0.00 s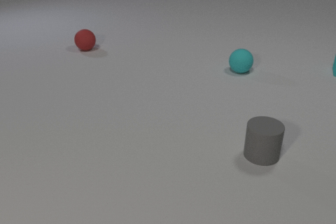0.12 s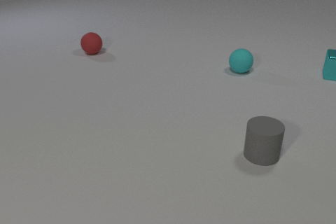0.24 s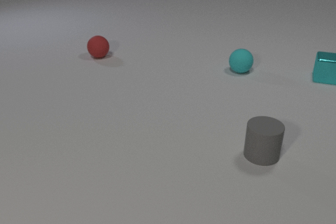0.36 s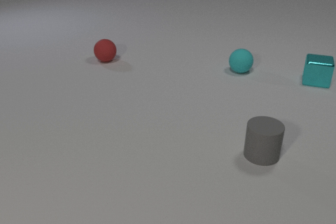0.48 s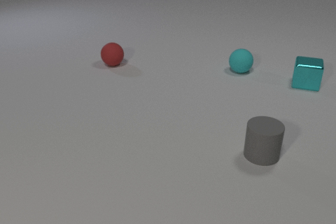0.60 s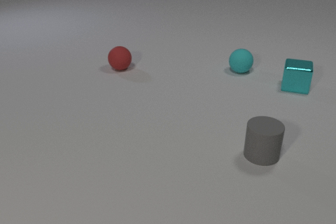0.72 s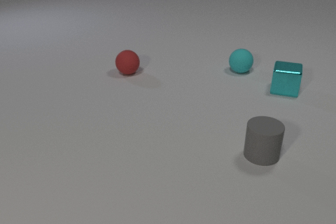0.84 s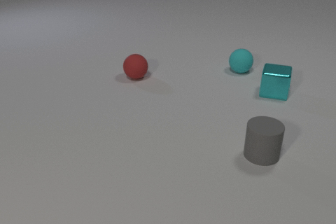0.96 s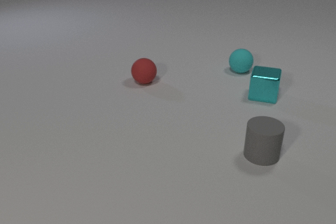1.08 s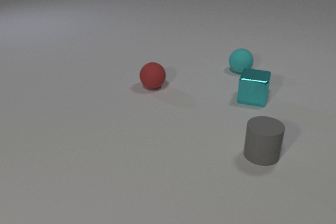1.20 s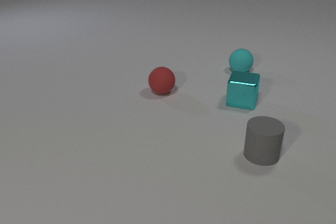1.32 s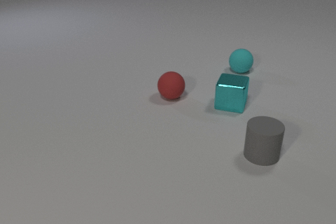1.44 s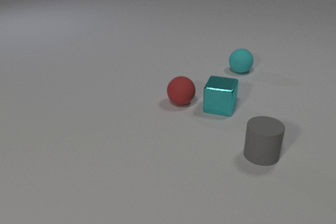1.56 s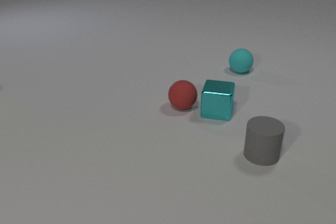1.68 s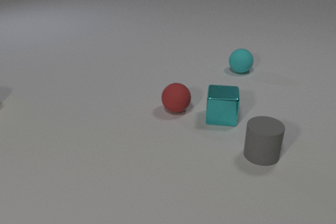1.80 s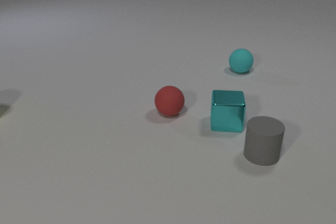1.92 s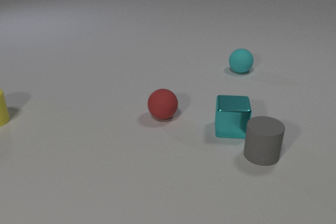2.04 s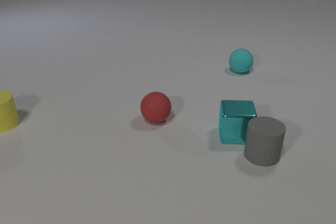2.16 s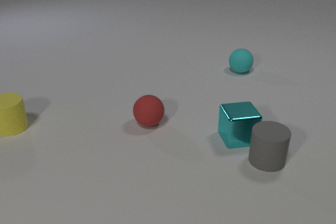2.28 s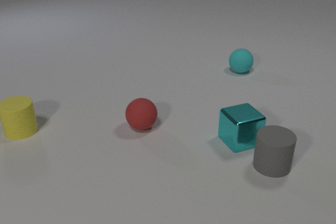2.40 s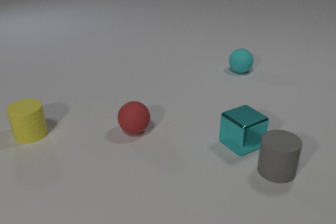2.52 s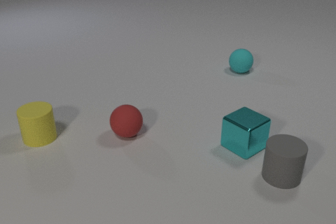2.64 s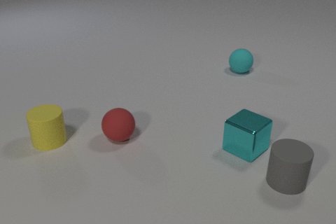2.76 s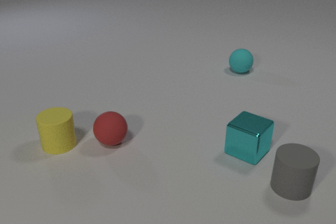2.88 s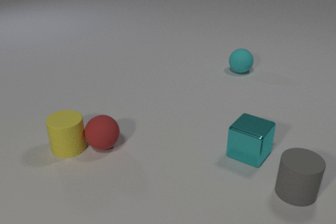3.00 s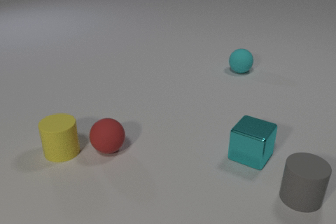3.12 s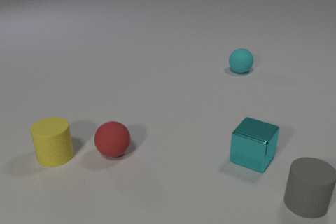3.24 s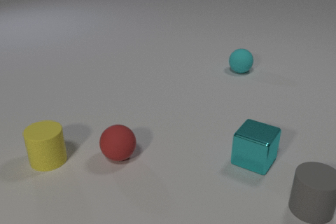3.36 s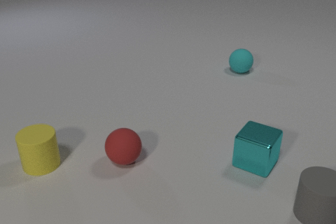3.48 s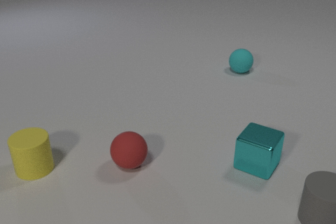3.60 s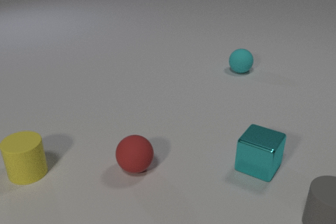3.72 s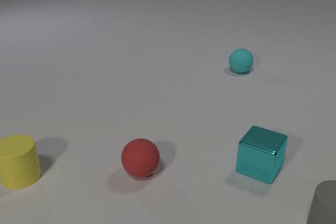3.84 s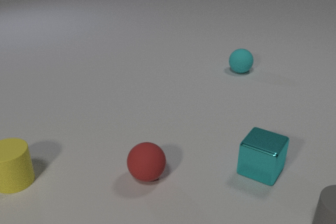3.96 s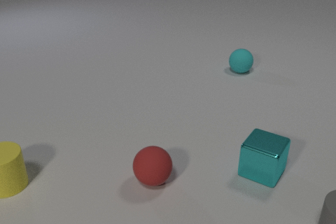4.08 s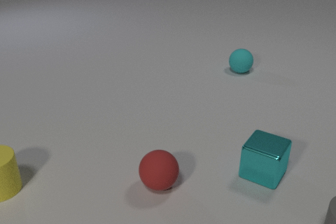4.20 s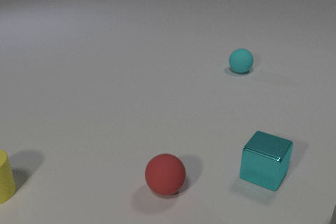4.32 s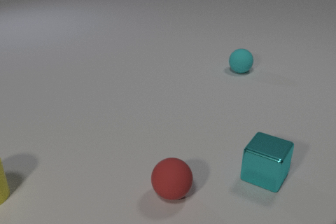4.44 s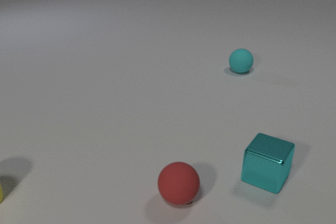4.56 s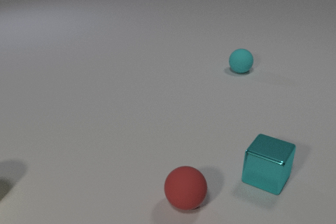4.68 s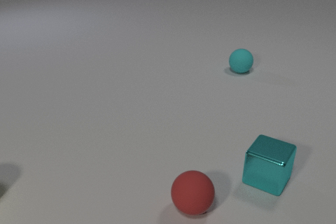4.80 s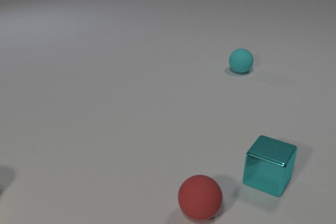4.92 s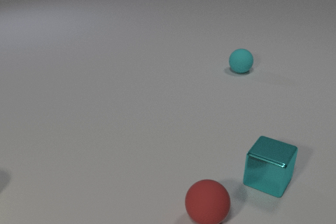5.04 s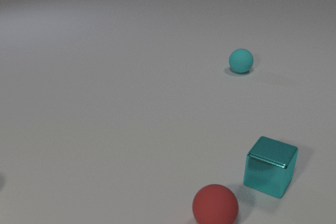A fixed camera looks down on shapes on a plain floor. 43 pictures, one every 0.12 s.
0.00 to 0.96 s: The cyan metal cube slides toward the camera and to the left. The red rubber sphere rolls toward the camera and to the right.
0.96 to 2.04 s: The cyan metal cube slides toward the camera. The red rubber sphere rolls toward the camera. The yellow rubber cylinder comes in at the left edge, slides toward the camera and to the right. The cyan metal cube and the red rubber sphere collide. The cyan metal cube and the gray rubber cylinder collide.
2.04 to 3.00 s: The cyan metal cube slides toward the camera and to the right, spins so that its near face slides to the right, counterclockwise seen from above. The red rubber sphere rolls toward the camera and to the left. The gray rubber cylinder slides toward the camera and to the right. The yellow rubber cylinder slides toward the camera and to the right. The red rubber sphere and the yellow rubber cylinder collide.
3.00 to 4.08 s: The cyan metal cube slides toward the camera and to the right. The red rubber sphere rolls toward the camera and to the right. The gray rubber cylinder slides toward the camera and to the right. The yellow rubber cylinder slides to the left and toward the camera.
4.08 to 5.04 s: The cyan metal cube slides toward the camera. The red rubber sphere rolls to the right and toward the camera. The gray rubber cylinder leaves at the right edge. The yellow rubber cylinder slides to the left and toward the camera, leaves at the left edge.
How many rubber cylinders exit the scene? 2.
How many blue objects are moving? 0.
Are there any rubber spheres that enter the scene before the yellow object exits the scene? no.
